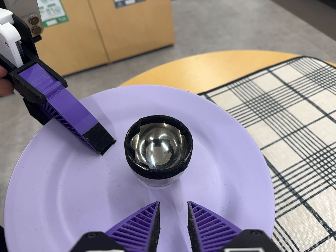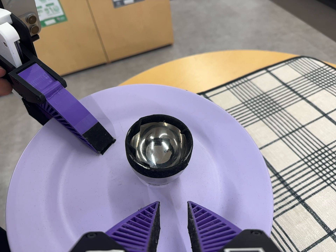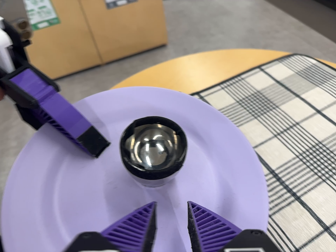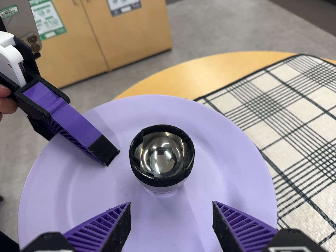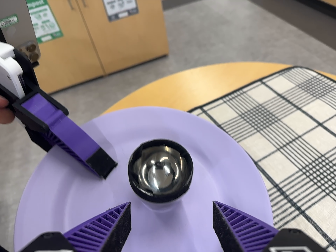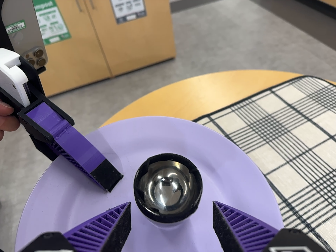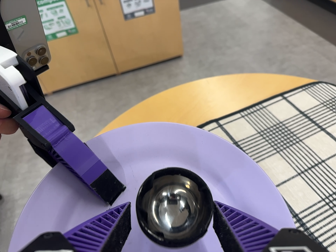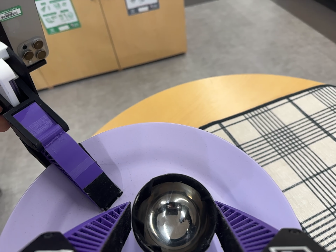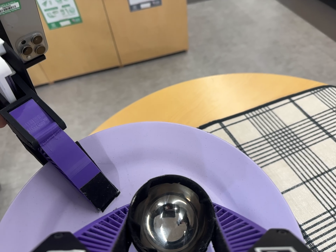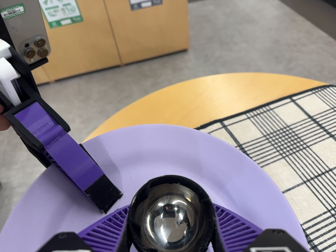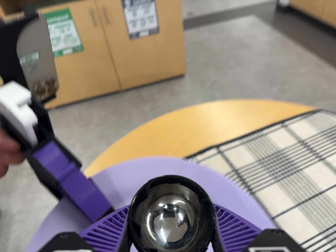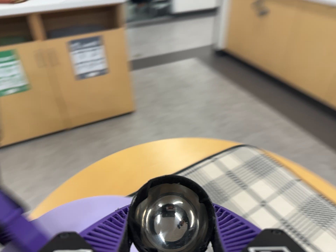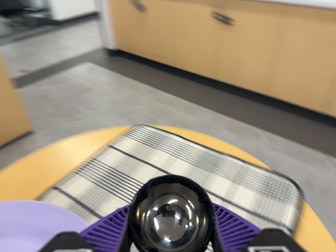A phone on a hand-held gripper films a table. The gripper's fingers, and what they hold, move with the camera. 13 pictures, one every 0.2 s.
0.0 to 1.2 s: The camera travels toward the top of its view, about 5 cm, so close, fixed things drift downward.
1.2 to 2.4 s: The camera swings to its right by about 30 degrees, and the scene slides to the left. It travels to its right and backward, about 12 cm, so close, fixed things drift to the left. Its aim tips toward the top of its view by about 10 degrees, and the scene shifts downward. It rolls about its line of sight by about 15 degrees, and the scene rotates counterclockwise.
The film runs forward here.
